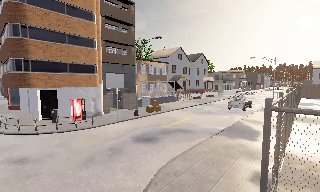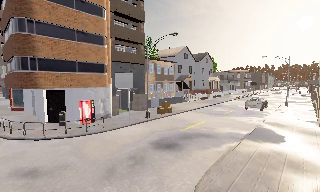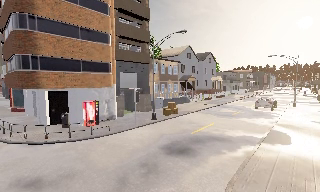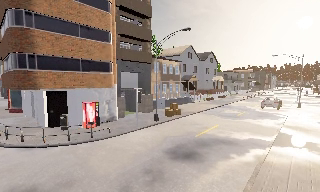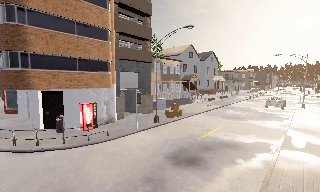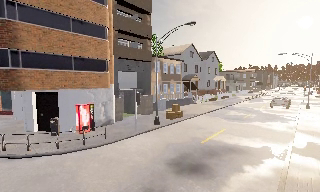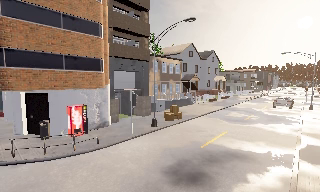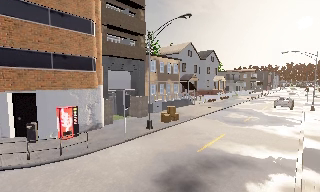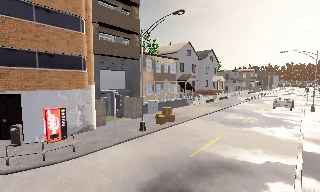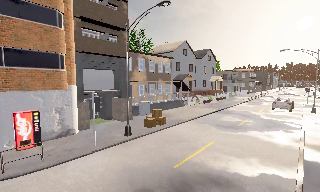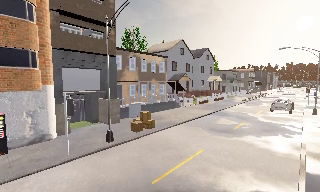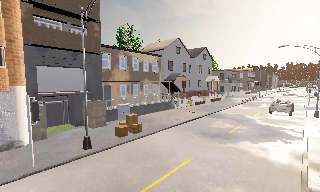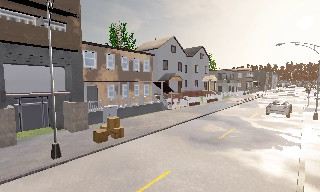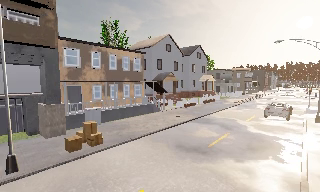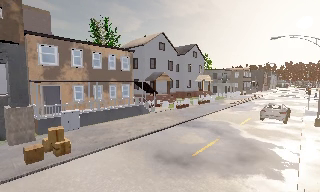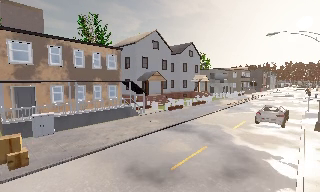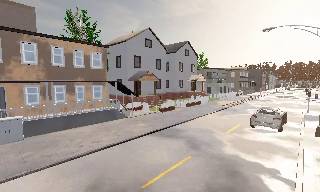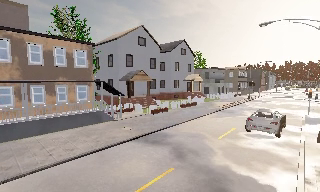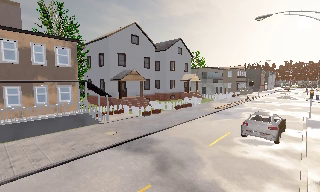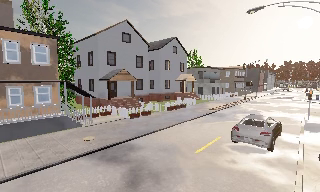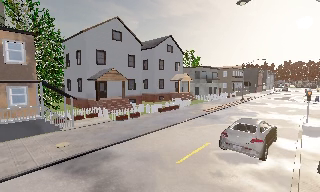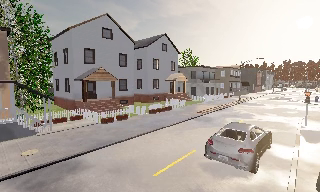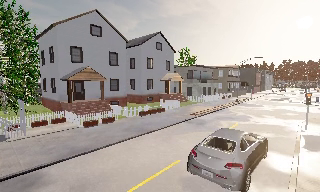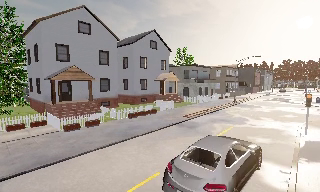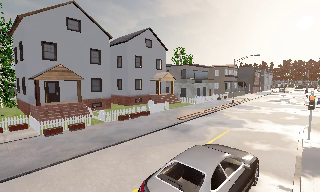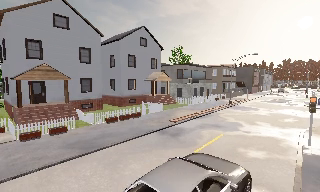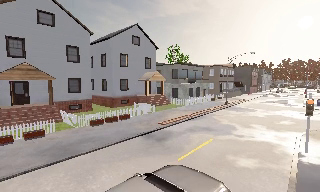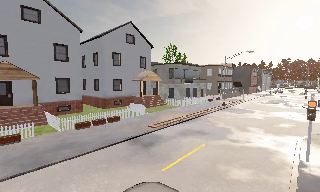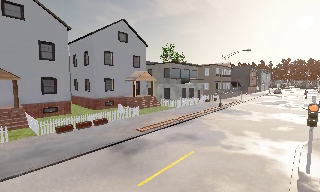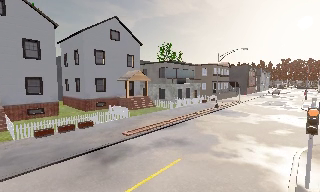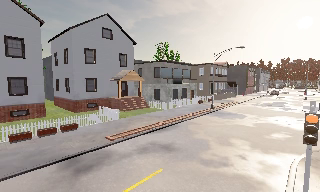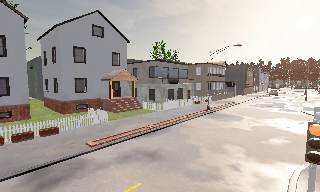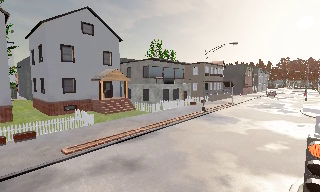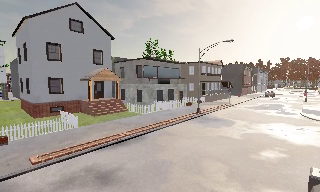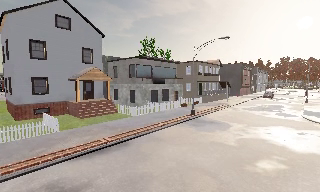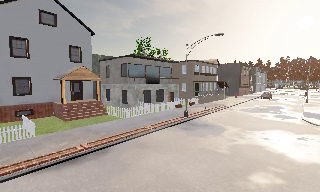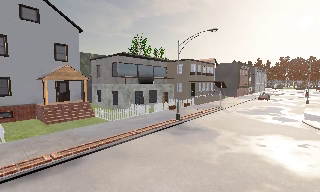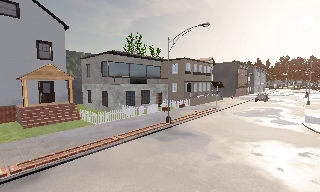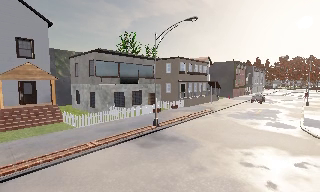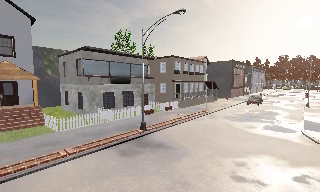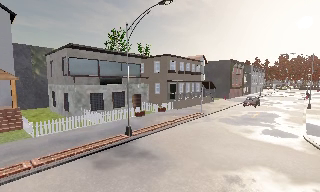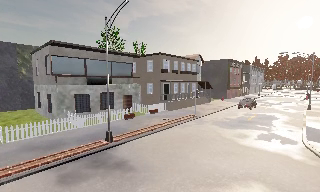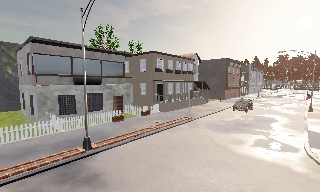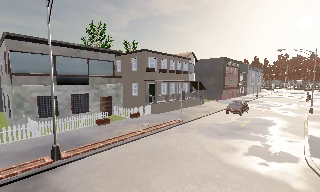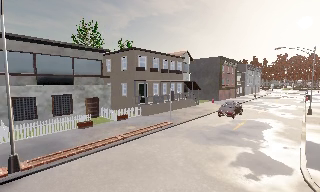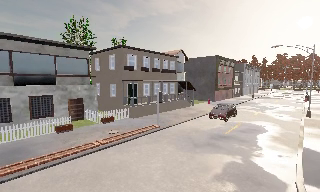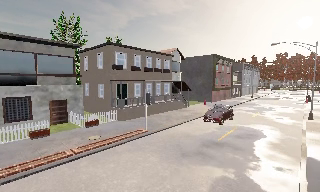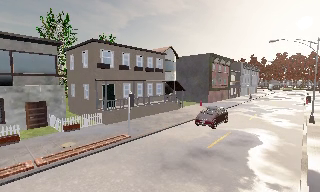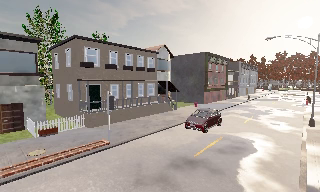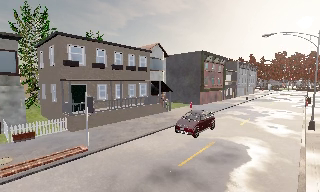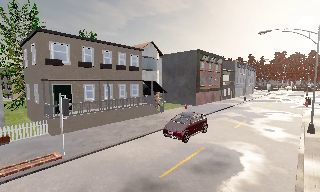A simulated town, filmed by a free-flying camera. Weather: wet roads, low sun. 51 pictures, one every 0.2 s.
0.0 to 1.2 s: The camera travels forward and to its left, about 4.5 m, so what stands in front looms larger. It loses speed.
1.2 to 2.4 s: The camera travels forward and to its right, about 7 m, so what stands in front looms larger. It gains speed.
2.4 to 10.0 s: The camera travels forward and to its right, about 55 m, so what stands in front looms larger.
The film runs forward here.
